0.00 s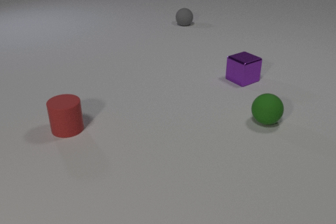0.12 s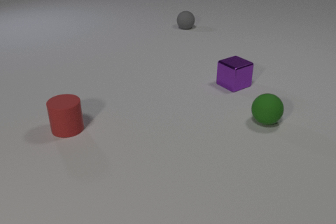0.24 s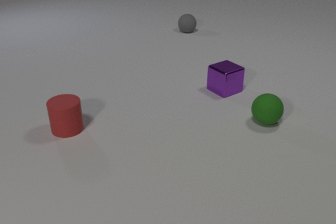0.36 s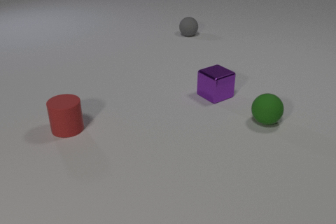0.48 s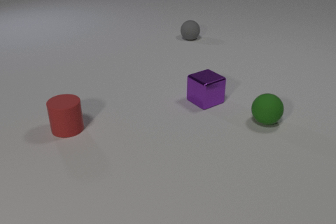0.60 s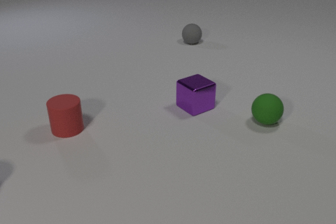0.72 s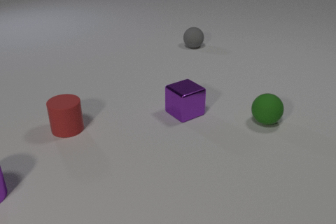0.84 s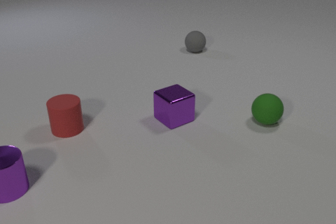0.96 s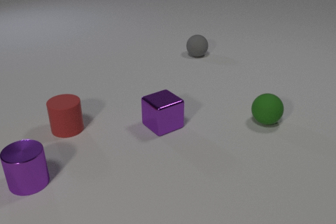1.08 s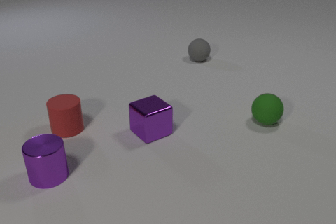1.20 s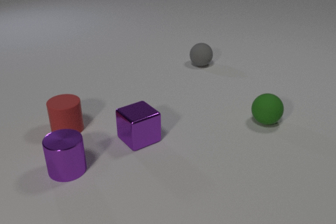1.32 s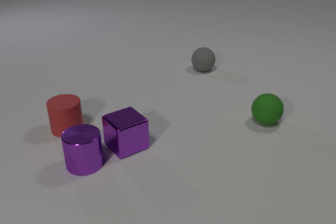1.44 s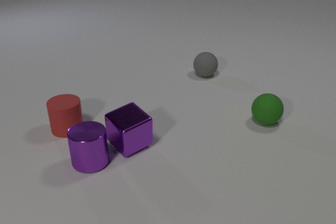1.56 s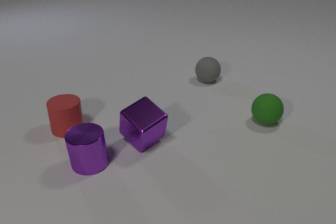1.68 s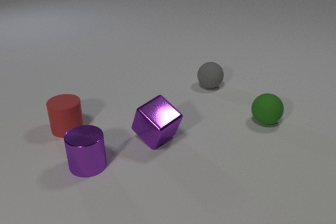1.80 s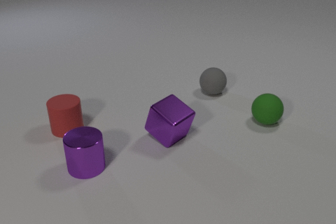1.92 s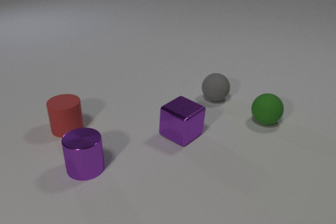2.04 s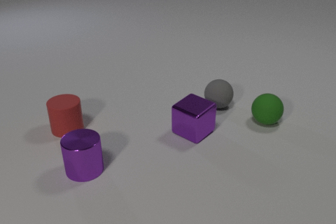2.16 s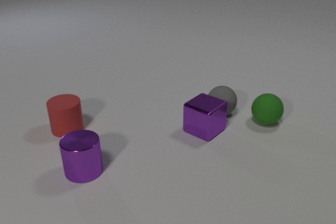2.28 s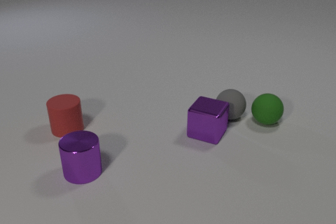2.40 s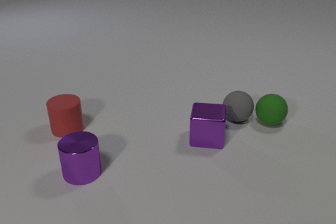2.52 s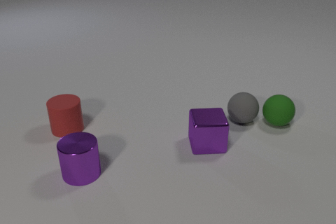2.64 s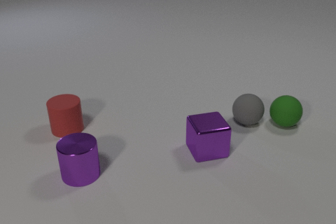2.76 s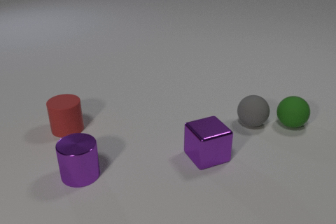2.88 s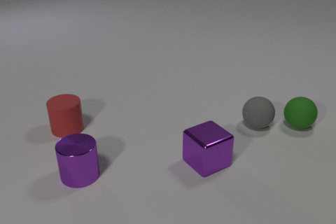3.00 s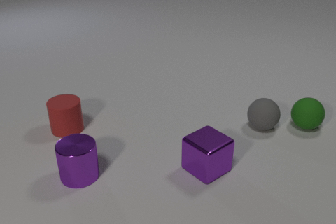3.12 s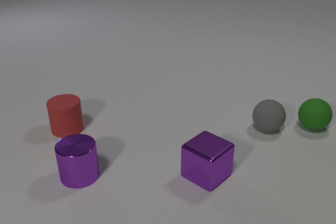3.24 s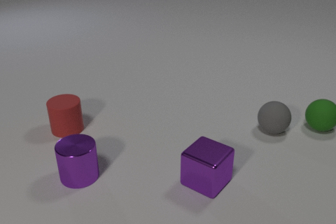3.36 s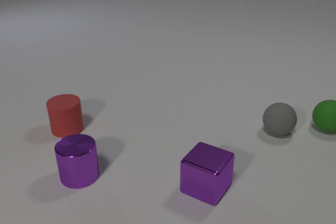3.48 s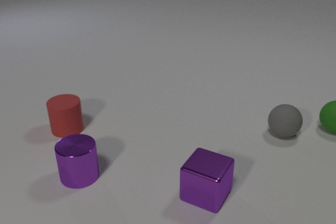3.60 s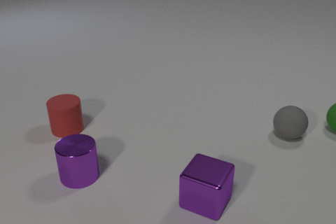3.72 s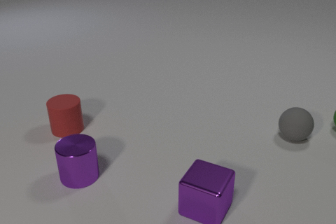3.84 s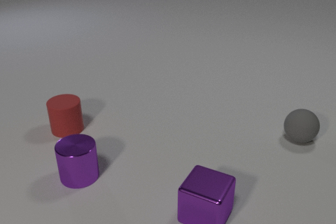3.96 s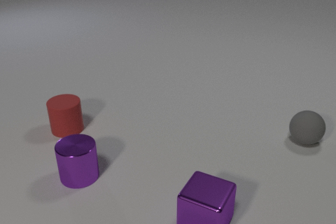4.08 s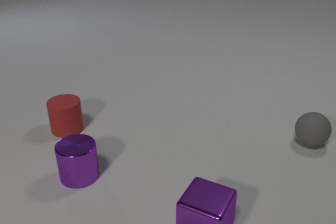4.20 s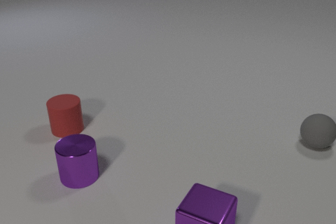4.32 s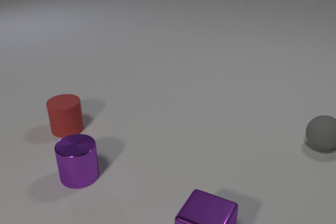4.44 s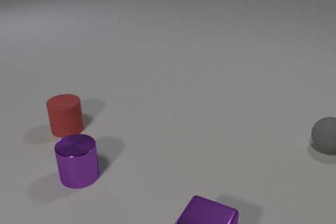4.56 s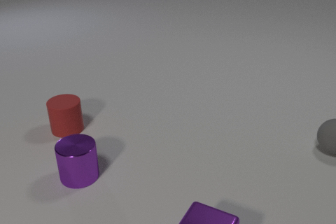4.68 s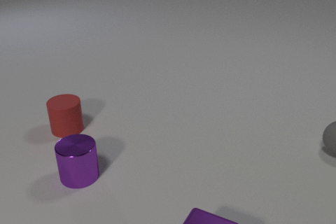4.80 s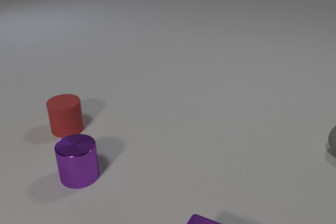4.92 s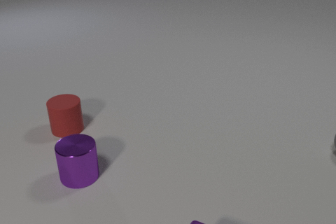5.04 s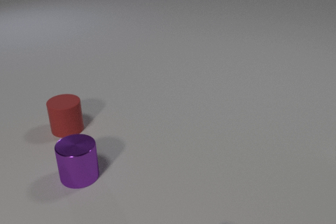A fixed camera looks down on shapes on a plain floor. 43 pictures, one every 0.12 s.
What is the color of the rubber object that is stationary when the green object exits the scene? red.
How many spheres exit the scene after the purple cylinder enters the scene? 2.
Are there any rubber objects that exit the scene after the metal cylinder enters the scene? yes.
0.00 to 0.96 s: The purple metal cylinder comes in at the left edge, slides to the right. The purple metal cube slides toward the camera and to the left. The gray rubber sphere rolls toward the camera.
0.96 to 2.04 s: The purple metal cylinder slides to the right. The purple metal cube slides to the right and toward the camera. The gray rubber sphere rolls toward the camera. The purple metal cylinder and the purple metal cube collide.
2.04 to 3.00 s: The purple metal cylinder slides toward the camera. The purple metal cube slides toward the camera, spins so that its near face slides to the right, counterclockwise seen from above. The gray rubber sphere rolls to the right and toward the camera. The green rubber sphere rolls to the right. The purple metal cube and the gray rubber sphere collide. The gray rubber sphere and the green rubber sphere collide.
3.00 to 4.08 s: The purple metal cube slides toward the camera, spins so that its near face slides to the right, counterclockwise seen from above. The gray rubber sphere rolls to the right. The green rubber sphere rolls to the right, leaves at the right edge.
4.08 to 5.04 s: The purple metal cube slides toward the camera, leaves at the bottom edge. The gray rubber sphere rolls to the right, leaves at the right edge.
